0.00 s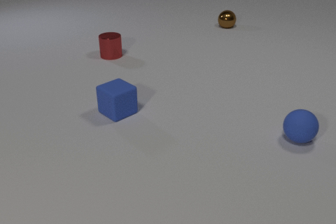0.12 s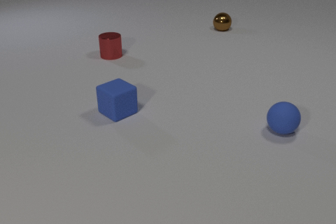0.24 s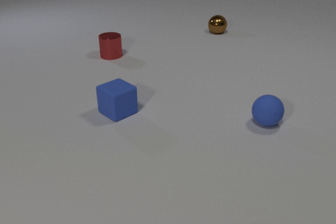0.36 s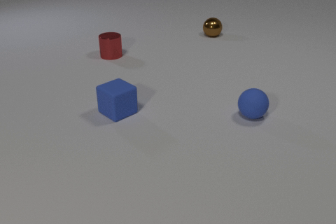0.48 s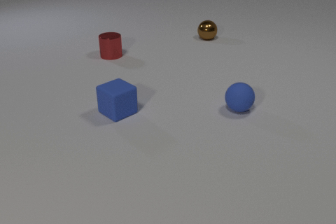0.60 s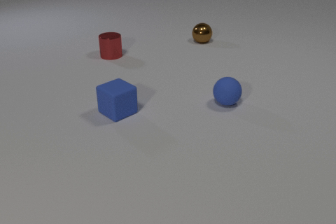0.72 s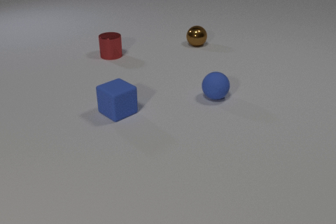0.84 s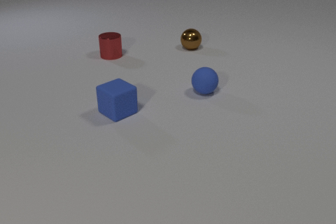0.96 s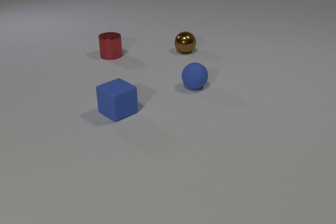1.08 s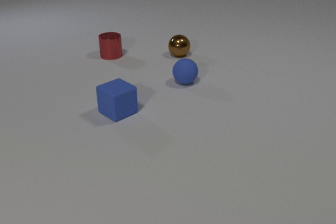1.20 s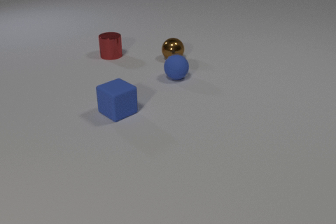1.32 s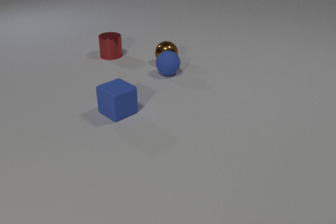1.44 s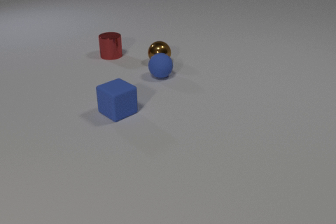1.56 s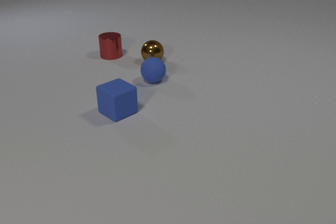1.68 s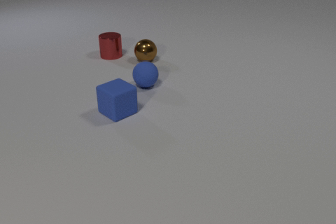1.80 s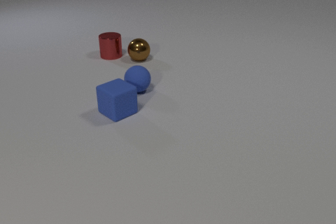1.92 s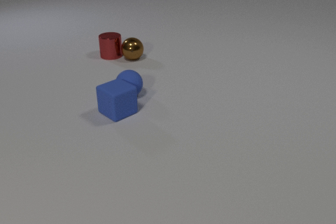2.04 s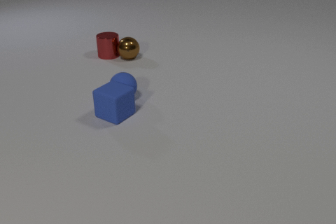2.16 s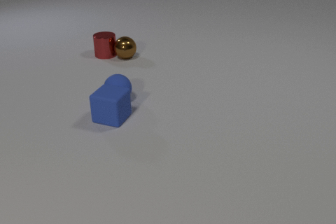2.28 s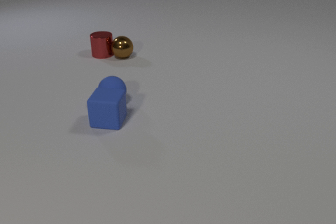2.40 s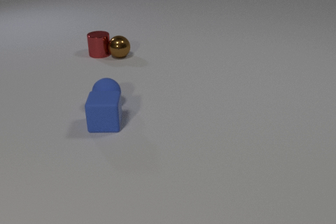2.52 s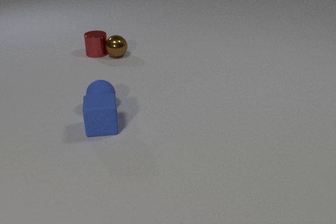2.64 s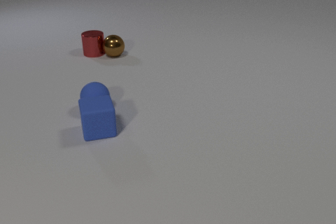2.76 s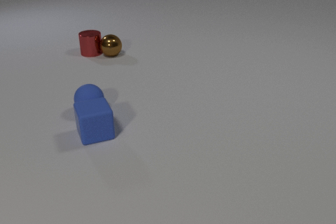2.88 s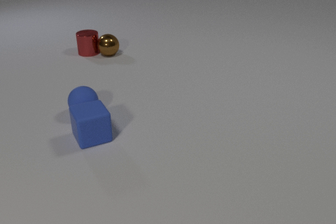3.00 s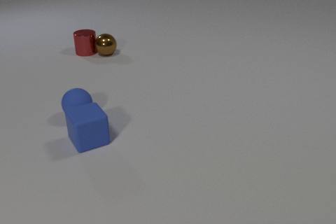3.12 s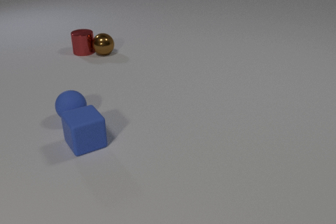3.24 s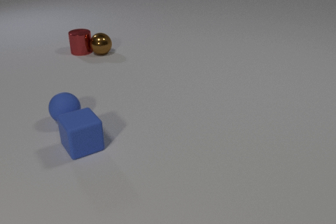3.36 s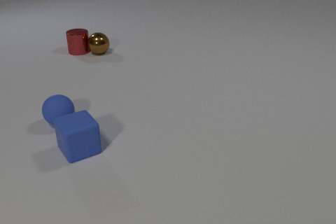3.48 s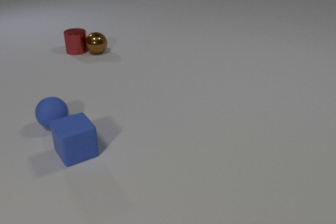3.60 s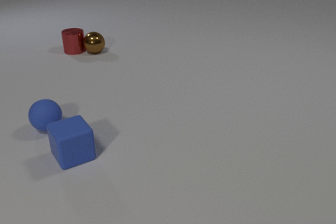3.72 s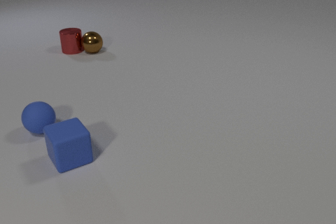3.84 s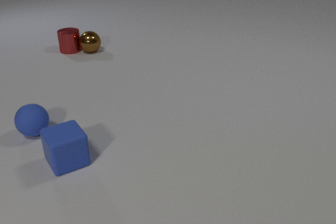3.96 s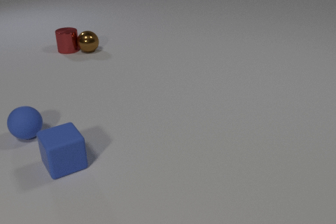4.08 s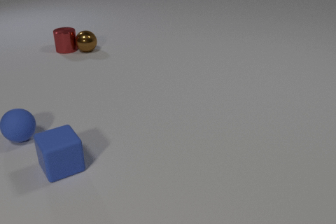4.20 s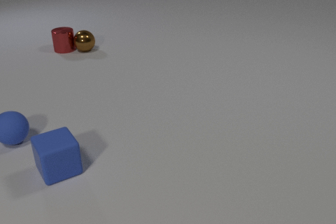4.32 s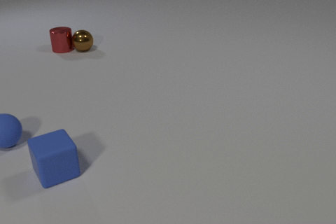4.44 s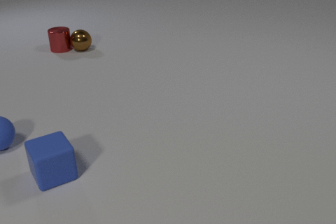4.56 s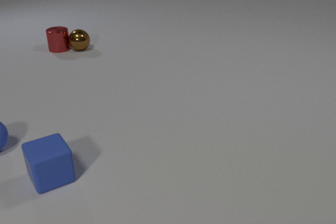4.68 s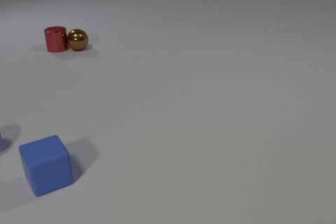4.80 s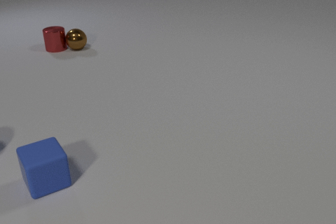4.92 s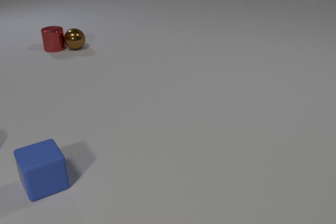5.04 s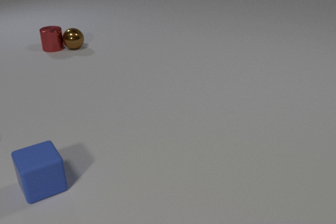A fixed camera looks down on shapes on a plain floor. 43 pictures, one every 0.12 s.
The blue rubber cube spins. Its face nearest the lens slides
to the right.
The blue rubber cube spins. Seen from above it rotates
counterclockwise.
0.00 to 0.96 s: The brown metal sphere rolls toward the camera and to the left. The blue rubber sphere rolls to the left and away from the camera.
0.96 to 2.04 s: The brown metal sphere rolls to the left. The blue rubber sphere rolls to the left. The brown metal sphere and the blue rubber sphere collide. The brown metal sphere and the red metal cylinder collide. The blue rubber sphere and the blue rubber cube collide.
2.04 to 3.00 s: The brown metal sphere rolls to the left and away from the camera. The blue rubber sphere rolls to the left and toward the camera. The blue rubber cube slides toward the camera and to the left, spins so that its near face slides to the right, counterclockwise seen from above. The red metal cylinder slides to the left and away from the camera.
3.00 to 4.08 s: The brown metal sphere rolls to the left and away from the camera. The blue rubber sphere rolls to the left and toward the camera. The blue rubber cube slides toward the camera and to the left. The red metal cylinder slides to the left and away from the camera.
4.08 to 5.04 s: The brown metal sphere rolls to the left and away from the camera. The blue rubber sphere rolls to the left, leaves at the left edge. The blue rubber cube slides toward the camera and to the left. The red metal cylinder slides to the left and away from the camera.
How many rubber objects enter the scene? 0.
How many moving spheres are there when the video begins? 2.
Are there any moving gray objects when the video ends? no.
